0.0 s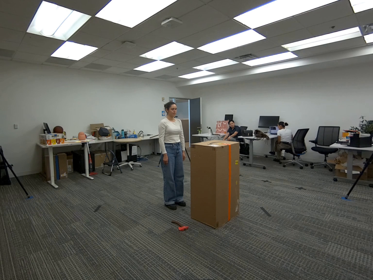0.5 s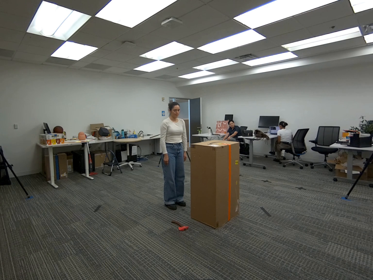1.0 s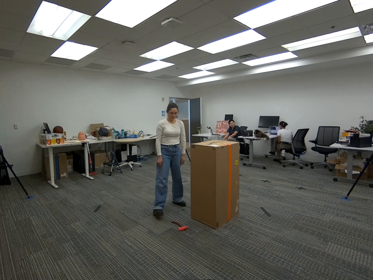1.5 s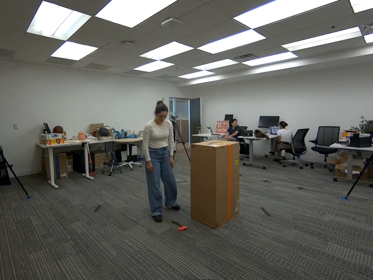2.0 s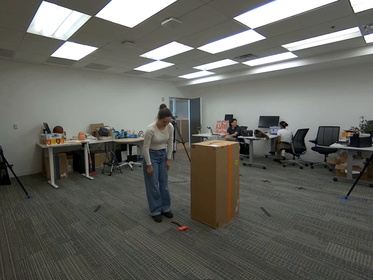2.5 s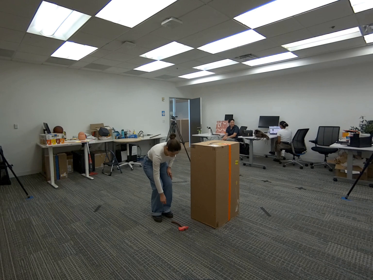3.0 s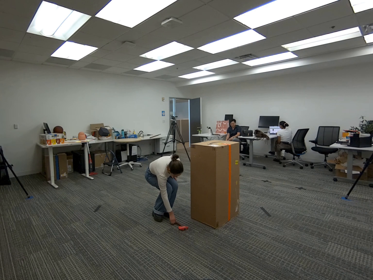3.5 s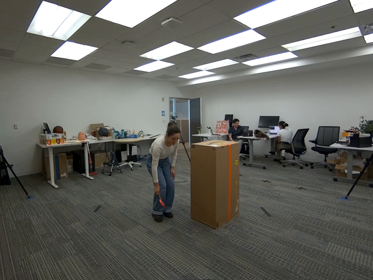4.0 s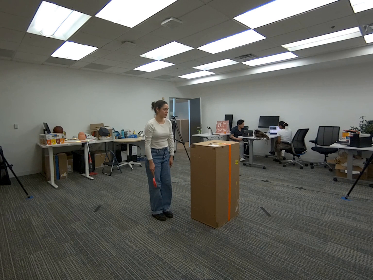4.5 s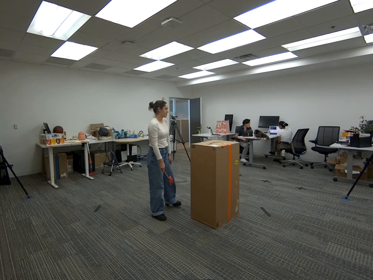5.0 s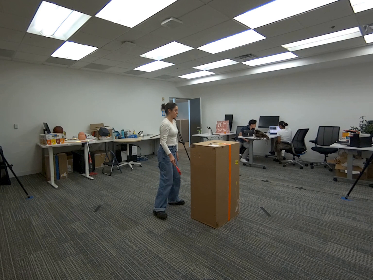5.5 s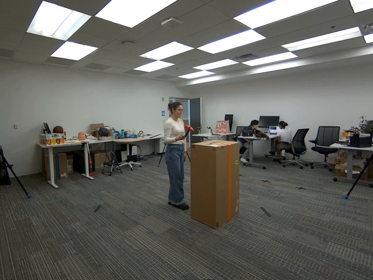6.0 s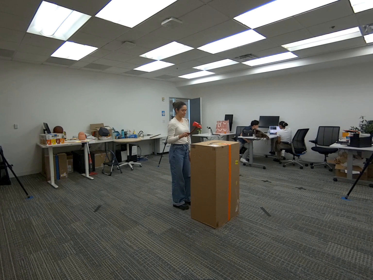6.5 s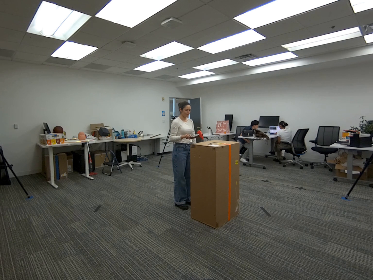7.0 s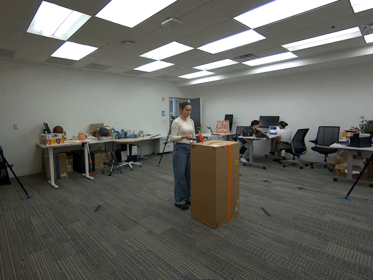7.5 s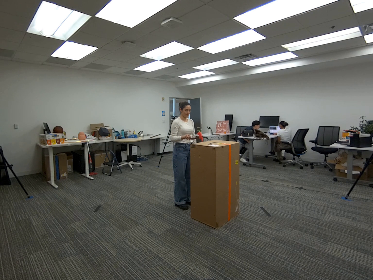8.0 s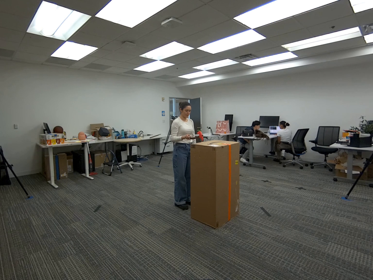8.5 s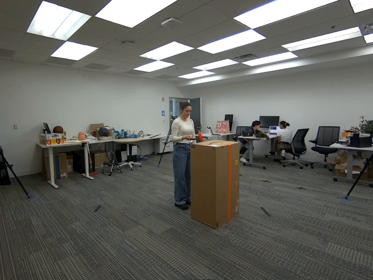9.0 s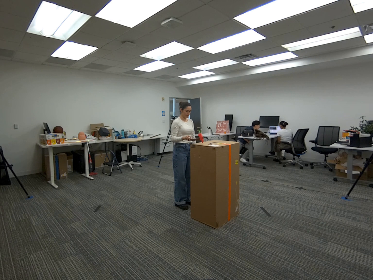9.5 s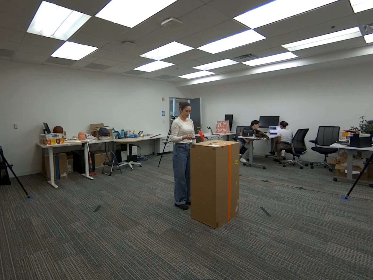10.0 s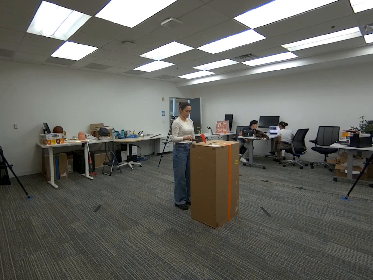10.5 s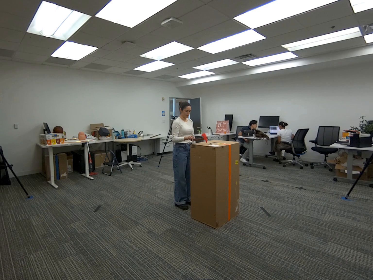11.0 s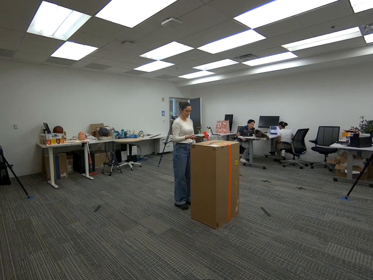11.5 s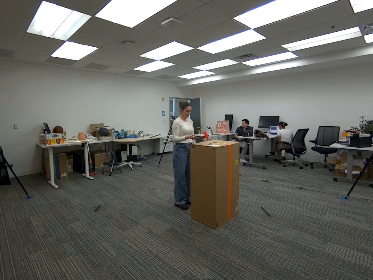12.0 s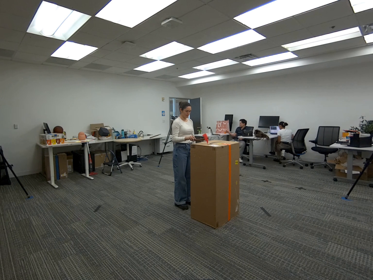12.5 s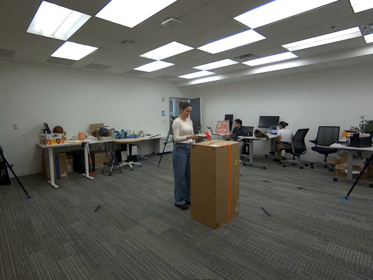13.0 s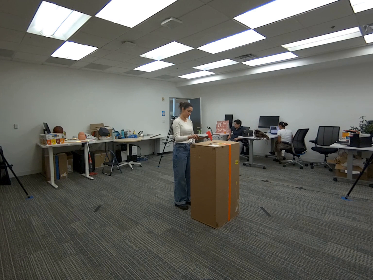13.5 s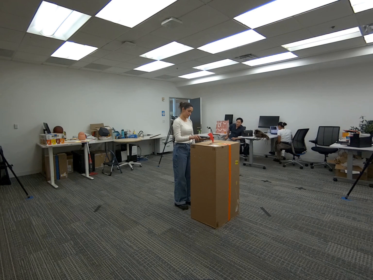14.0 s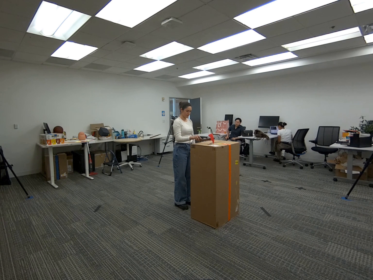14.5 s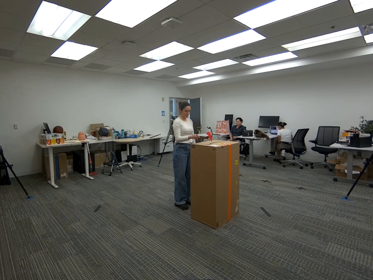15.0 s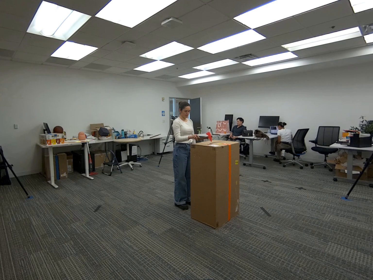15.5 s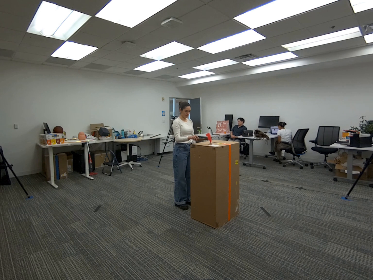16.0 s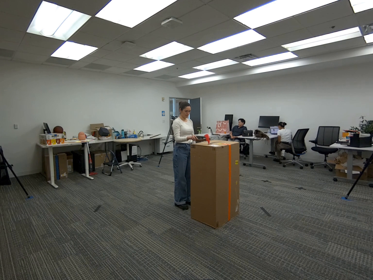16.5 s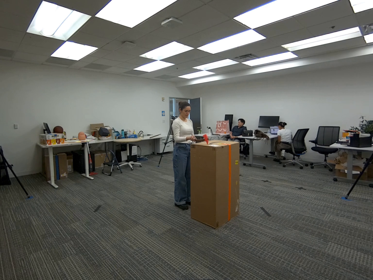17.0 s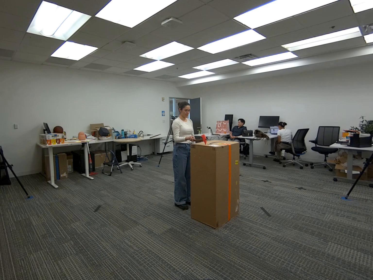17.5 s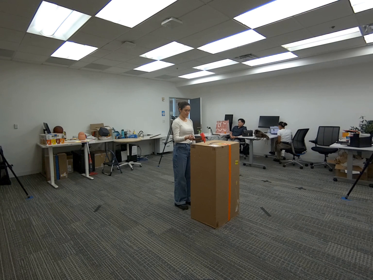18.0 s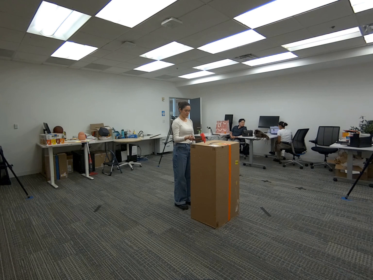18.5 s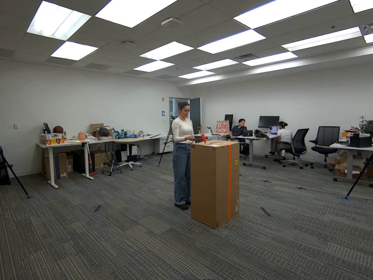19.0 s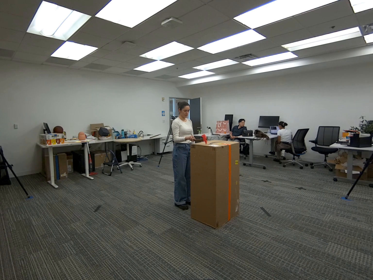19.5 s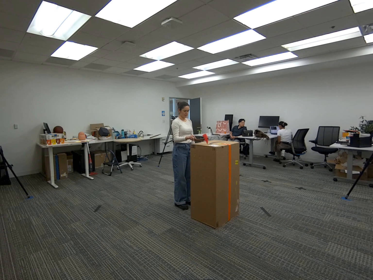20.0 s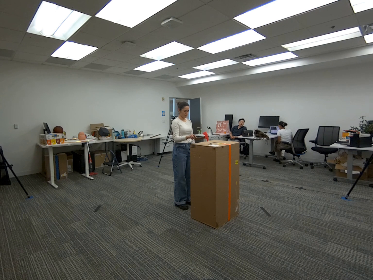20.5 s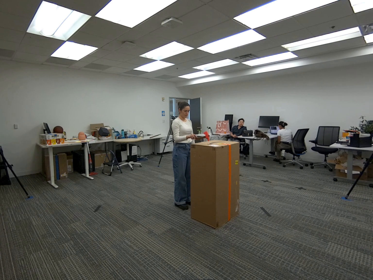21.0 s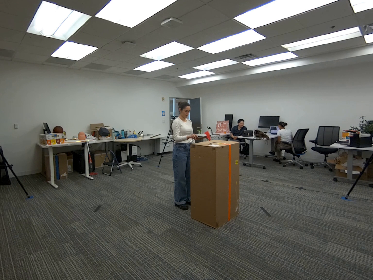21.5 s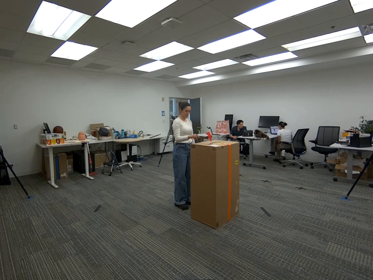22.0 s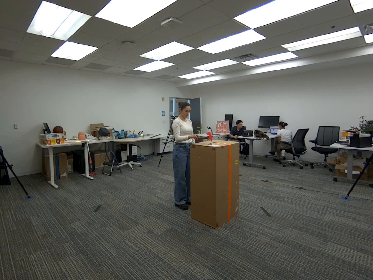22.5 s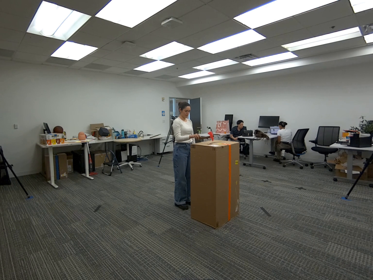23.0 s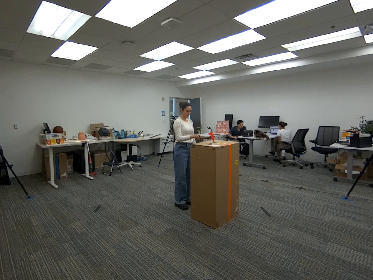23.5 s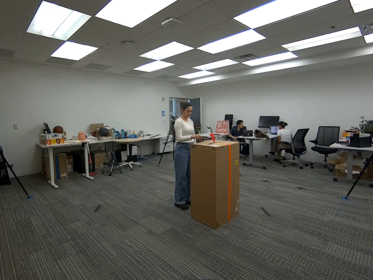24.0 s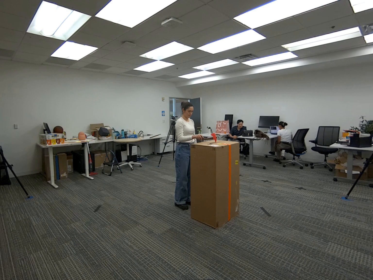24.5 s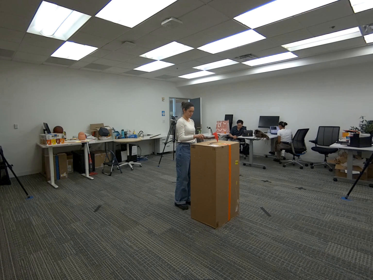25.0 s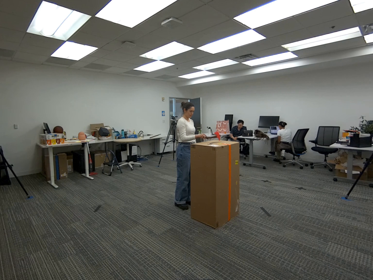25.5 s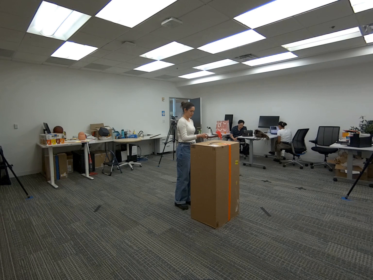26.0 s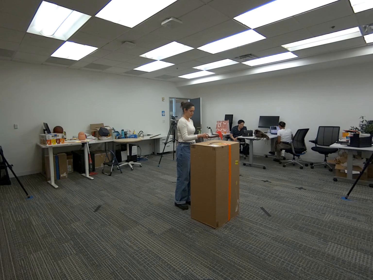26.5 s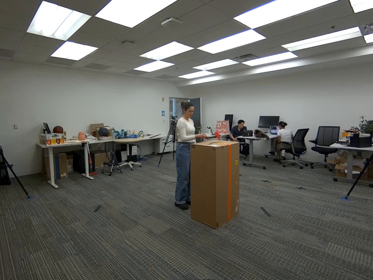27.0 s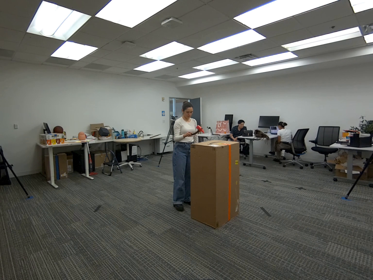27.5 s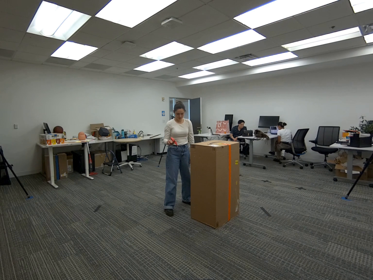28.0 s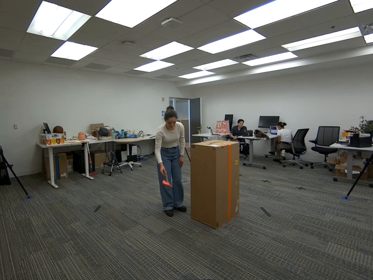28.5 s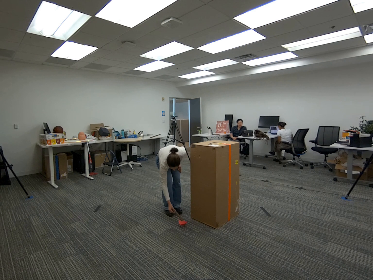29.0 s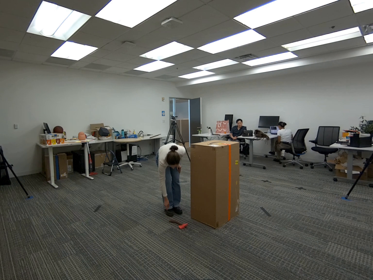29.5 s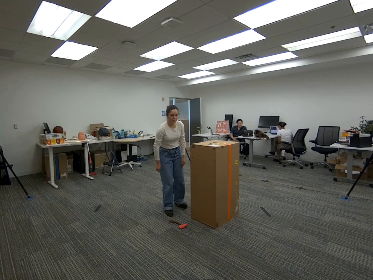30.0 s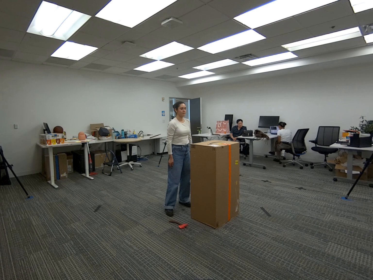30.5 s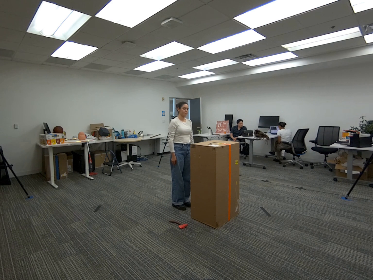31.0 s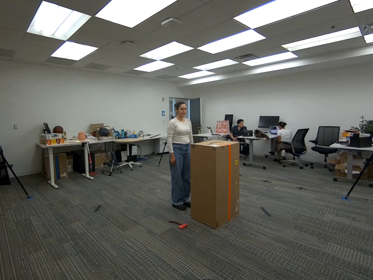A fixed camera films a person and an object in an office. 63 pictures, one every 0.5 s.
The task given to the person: Pick up the hatchet from the ground and use the pointy back side to lightly tap the top of the giant cardboard box as if hammering. Once done, place the hatchet back on the ground.
